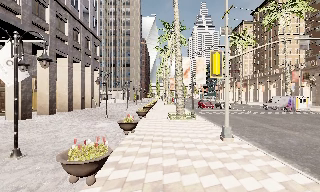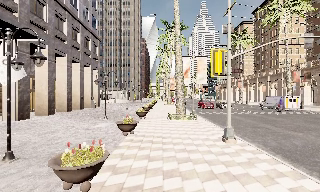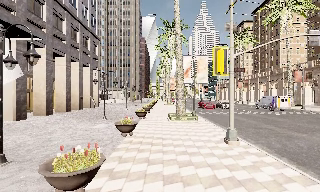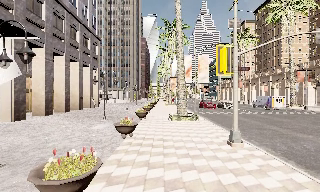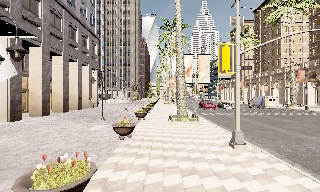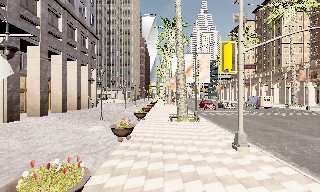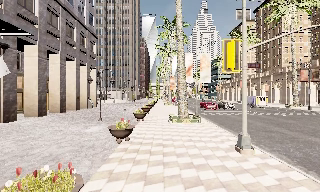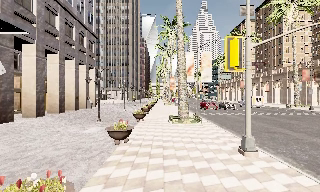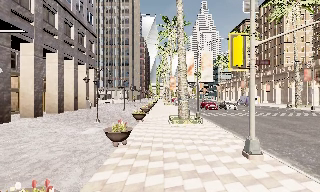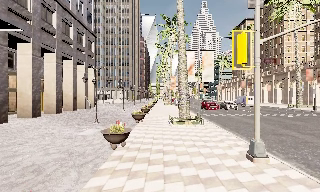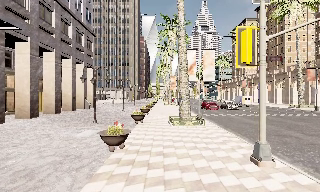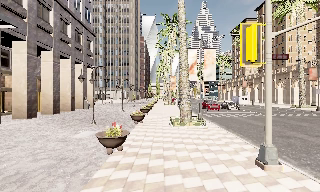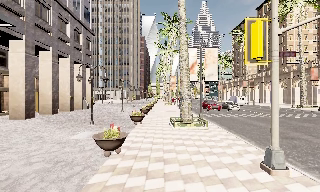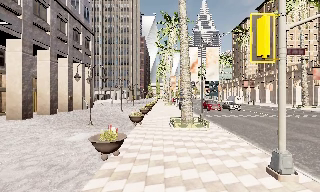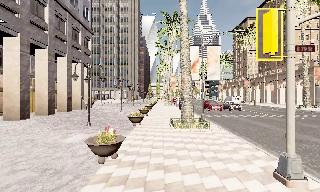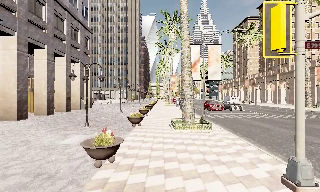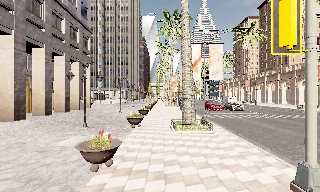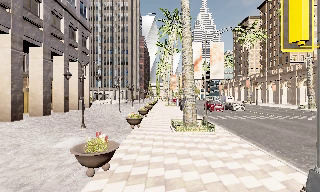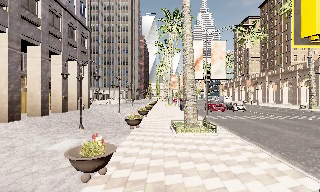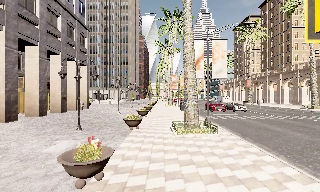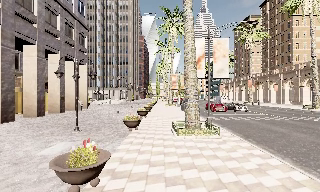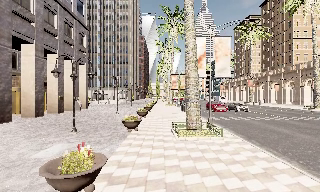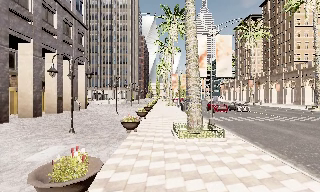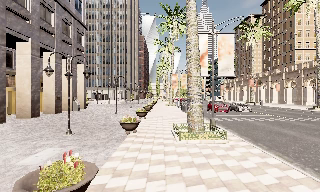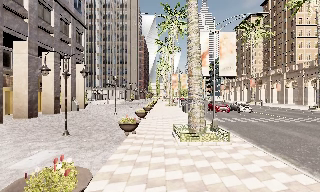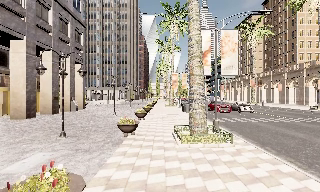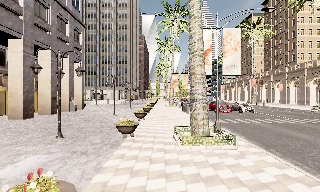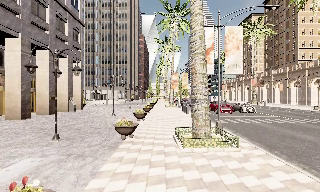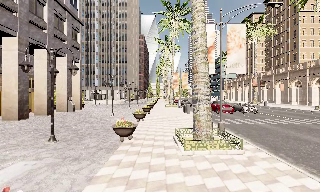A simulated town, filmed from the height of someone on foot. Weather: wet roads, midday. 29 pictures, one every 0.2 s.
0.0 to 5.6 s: The camera travels forward, about 8 m, so what stands in front looms larger.
The film runs forward here.
